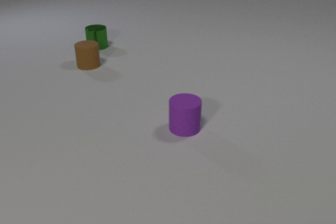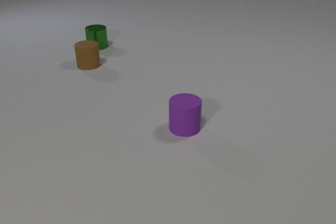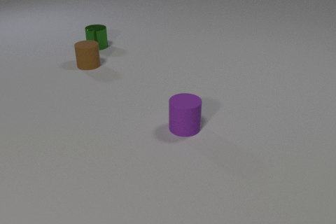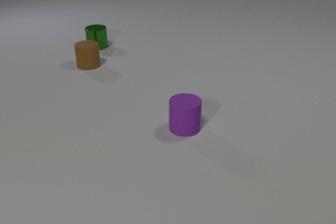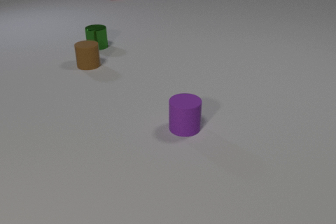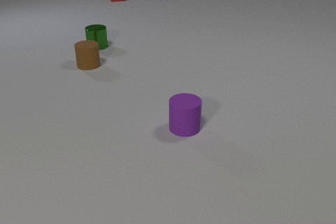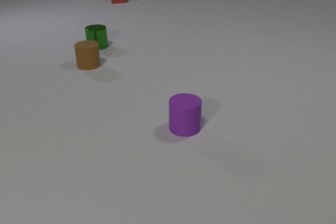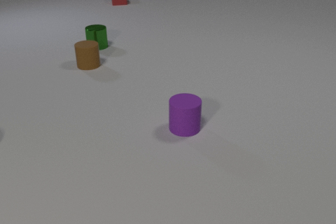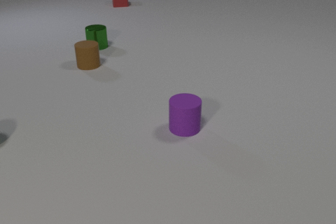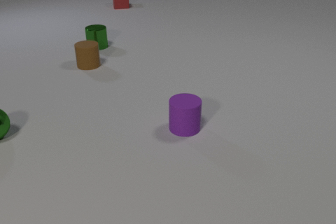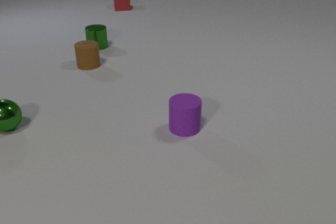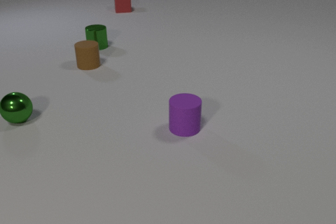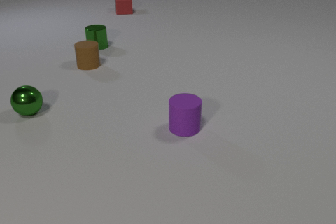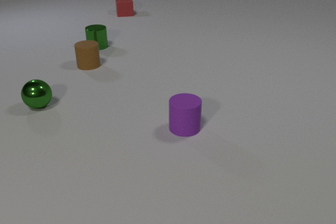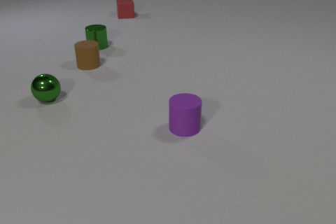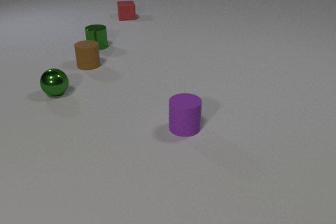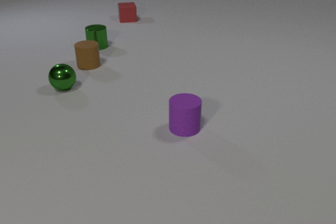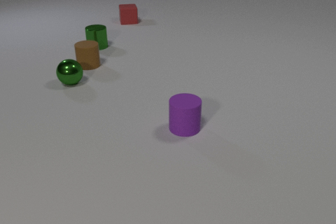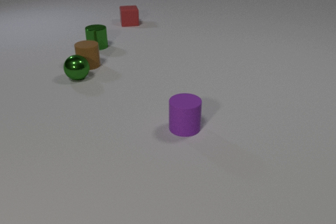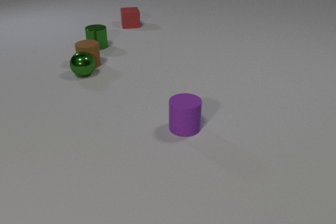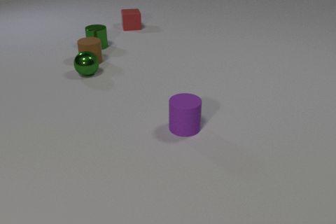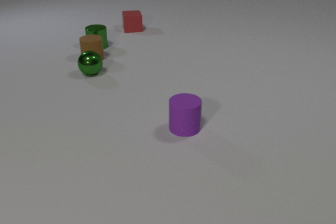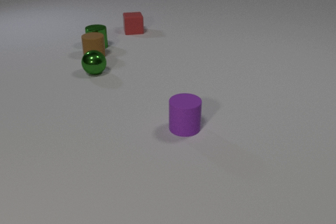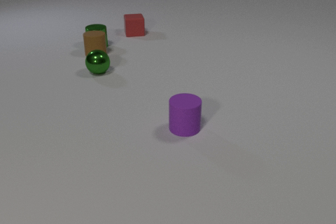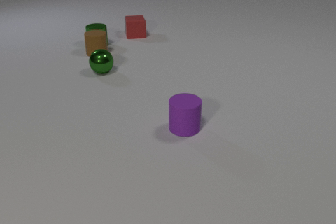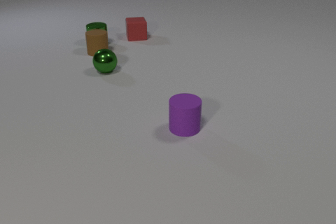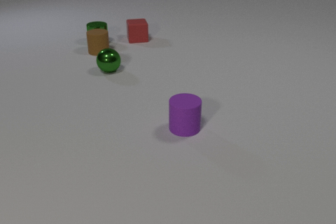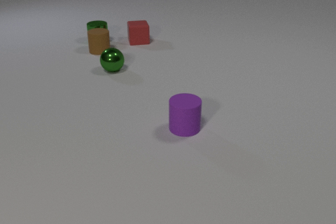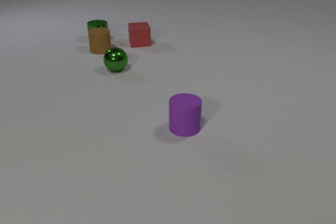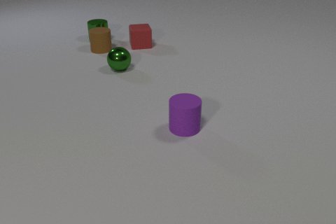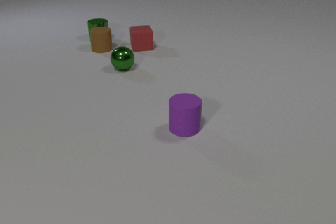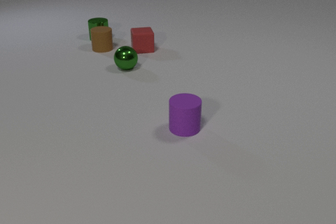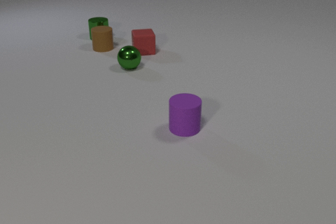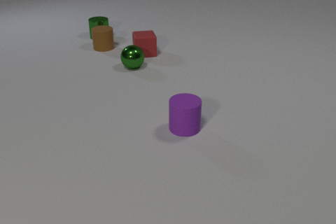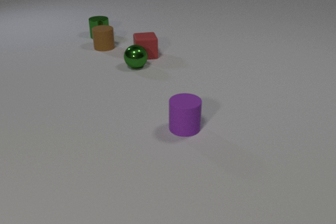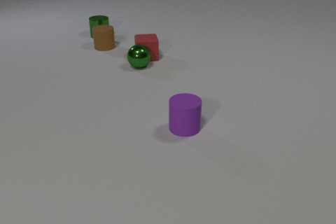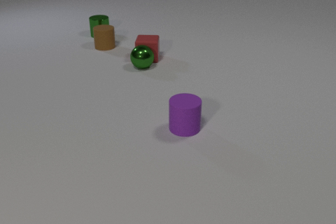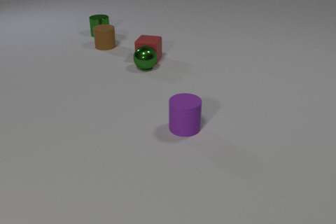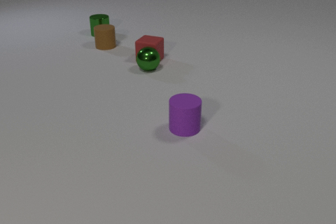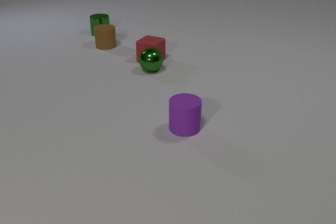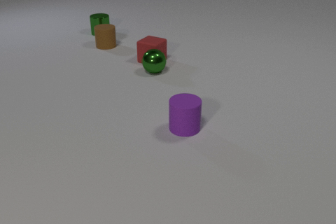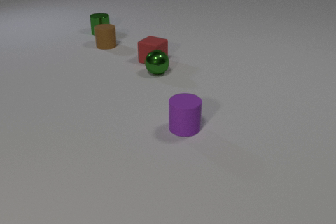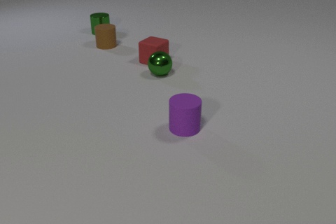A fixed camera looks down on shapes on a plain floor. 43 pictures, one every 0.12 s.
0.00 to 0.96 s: The red rubber cube comes in at the top edge, slides toward the camera.
0.96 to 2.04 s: The green metal sphere comes in at the left edge, rolls away from the camera and to the right. The red rubber cube slides toward the camera.
2.04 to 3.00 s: The green metal sphere rolls to the right and away from the camera. The brown rubber cylinder slides away from the camera. The red rubber cube slides toward the camera. The green metal cylinder slides away from the camera. The green metal sphere and the brown rubber cylinder collide. The brown rubber cylinder and the green metal cylinder collide.
3.00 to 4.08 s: The green metal sphere rolls to the right. The brown rubber cylinder slides away from the camera and to the right. The red rubber cube slides toward the camera. The green metal cylinder slides away from the camera.
4.08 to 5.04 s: The green metal sphere rolls to the right and toward the camera. The brown rubber cylinder slides away from the camera. The red rubber cube slides toward the camera and to the right, spins clockwise seen from above by about 45 degrees, its near face sliding to the left. The green metal cylinder slides away from the camera. The green metal sphere and the red rubber cube collide.
Are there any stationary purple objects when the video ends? yes.
What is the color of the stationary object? purple.
How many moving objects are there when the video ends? 4.
